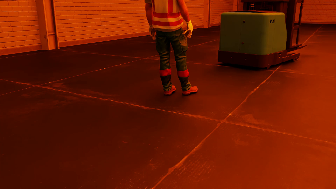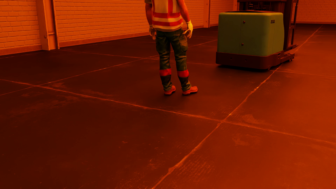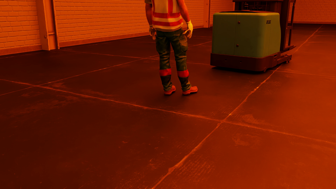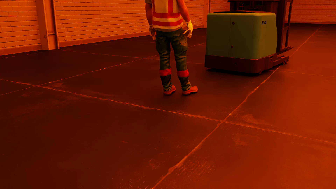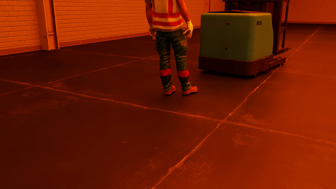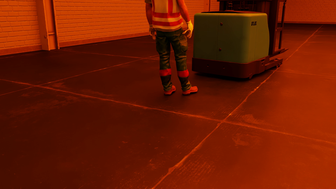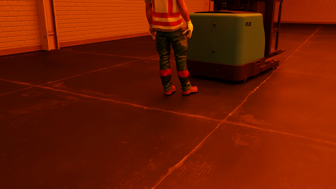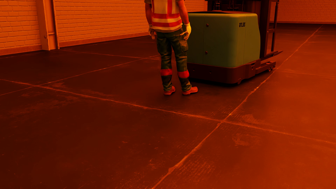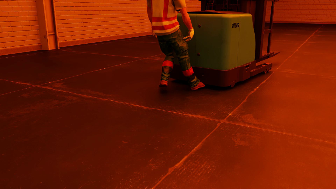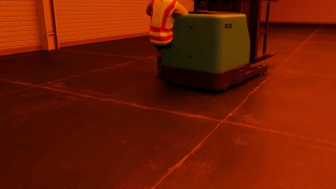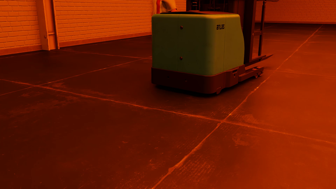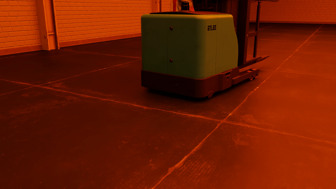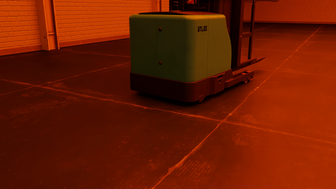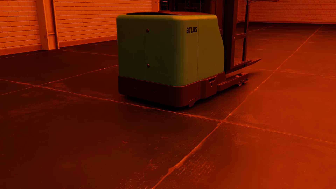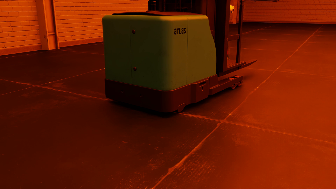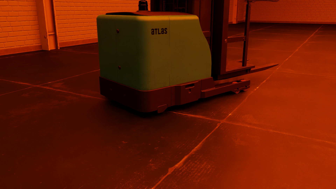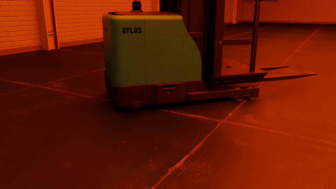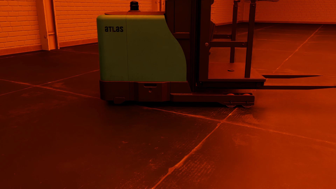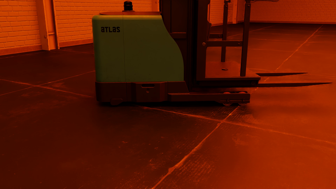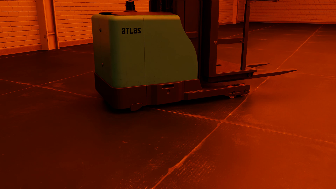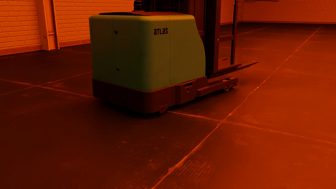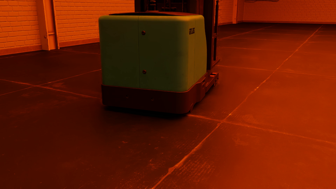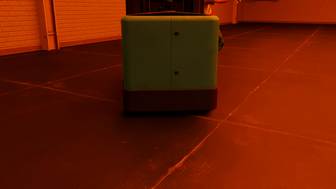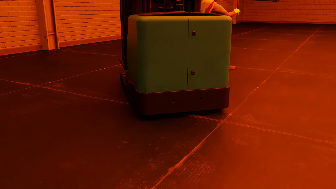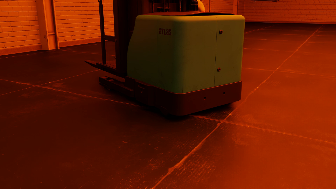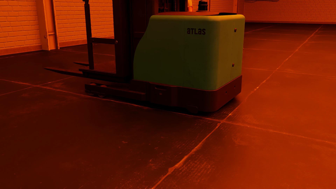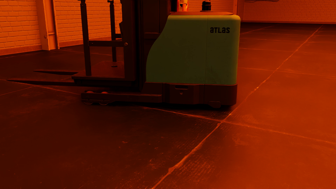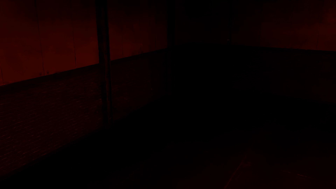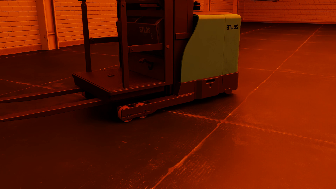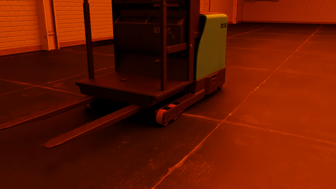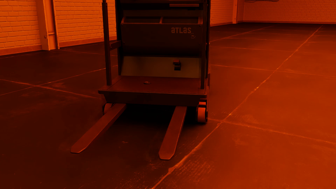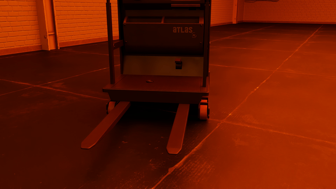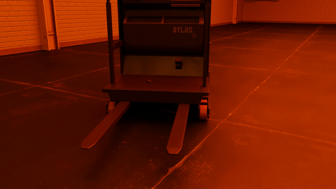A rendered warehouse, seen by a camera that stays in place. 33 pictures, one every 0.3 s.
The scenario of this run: Near miss between a forklift and a person.
